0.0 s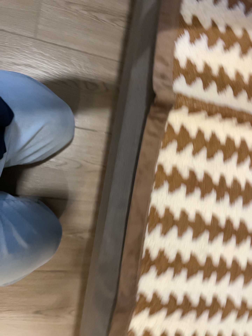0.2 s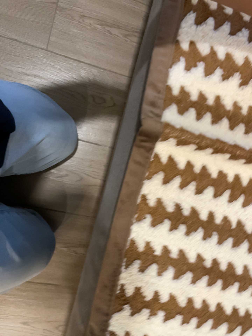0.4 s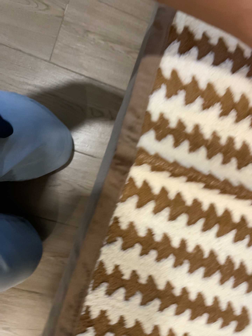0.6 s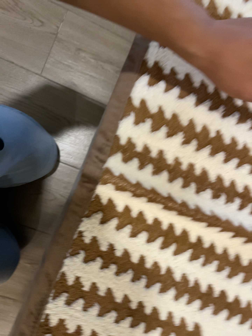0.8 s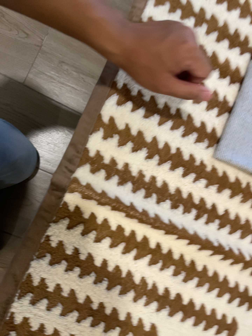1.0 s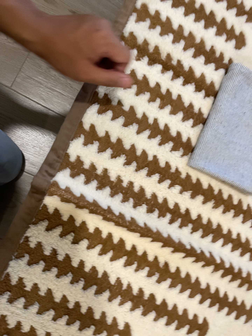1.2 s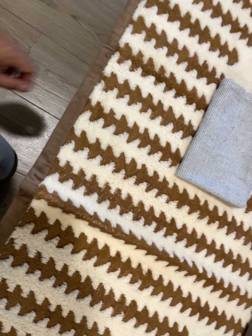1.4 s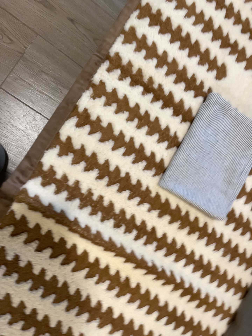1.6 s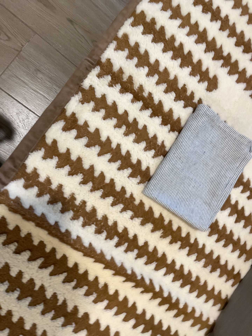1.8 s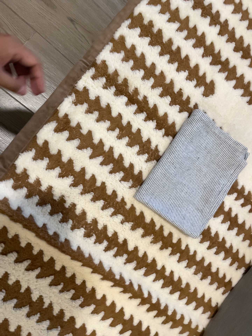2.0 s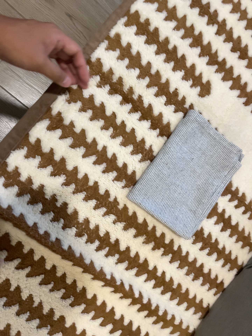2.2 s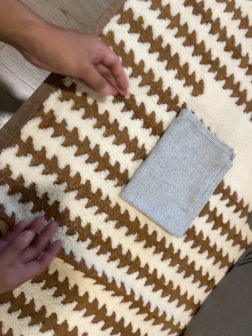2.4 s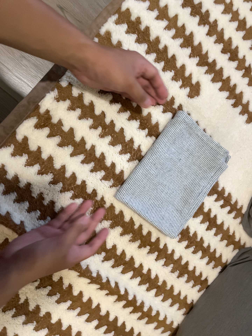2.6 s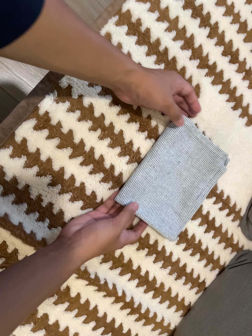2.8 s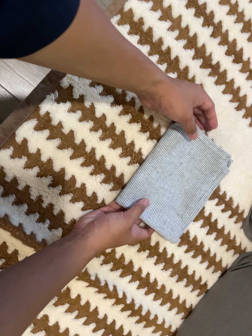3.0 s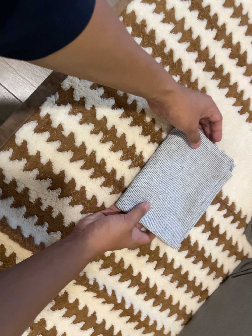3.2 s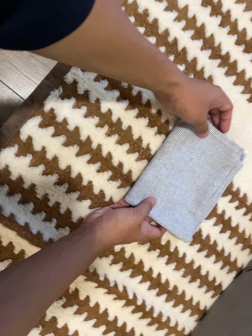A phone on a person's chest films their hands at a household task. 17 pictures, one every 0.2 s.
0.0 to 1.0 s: The camera travels to its right and toward the top of its view, about 20 cm, so close, fixed things drift to the left. Its aim tips toward the top of its view by about 10 degrees, and the scene shifts downward. It rolls about its line of sight by about 15 degrees, and the scene rotates clockwise.
1.0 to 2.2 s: The camera travels to its right, about 10 cm, so close, fixed things drift to the left. It rolls about its line of sight by about 15 degrees, and the scene rotates clockwise.
2.2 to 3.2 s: The camera shifts only a little, or ends up much as it began.
The film runs backward here.
